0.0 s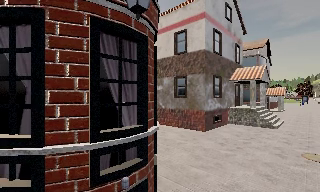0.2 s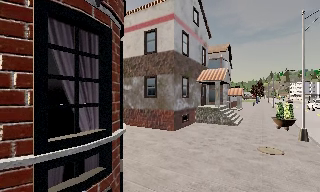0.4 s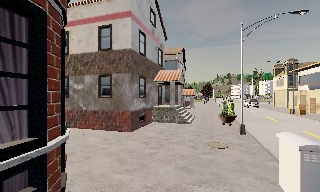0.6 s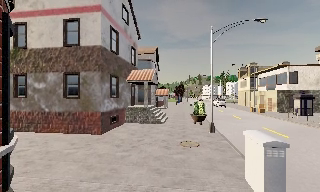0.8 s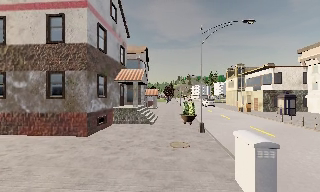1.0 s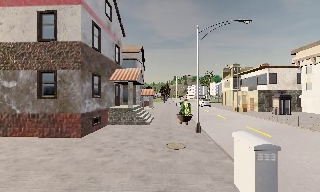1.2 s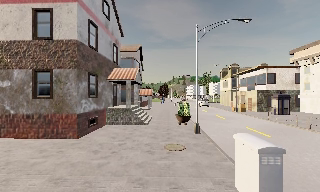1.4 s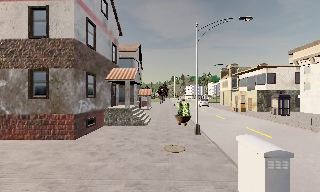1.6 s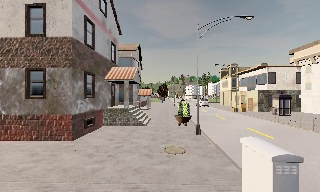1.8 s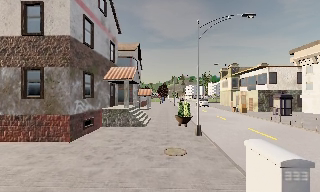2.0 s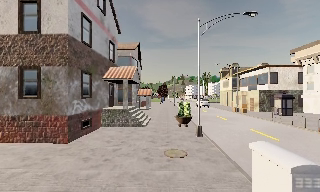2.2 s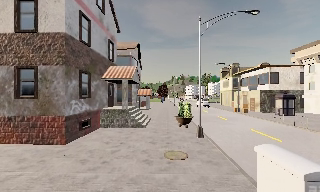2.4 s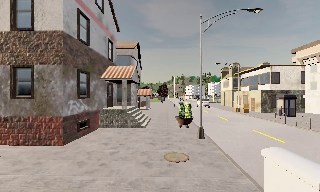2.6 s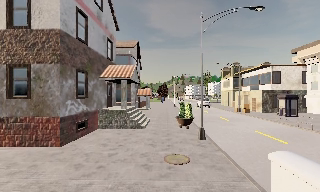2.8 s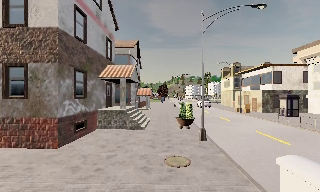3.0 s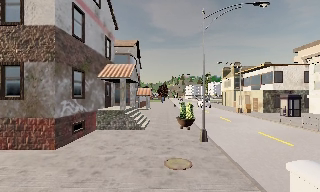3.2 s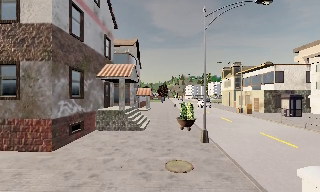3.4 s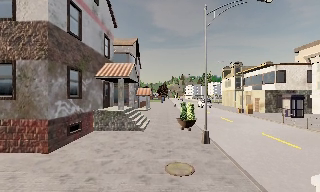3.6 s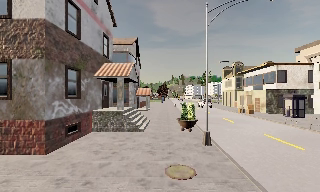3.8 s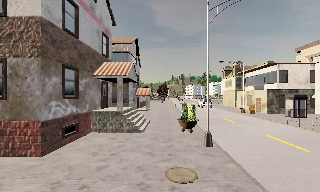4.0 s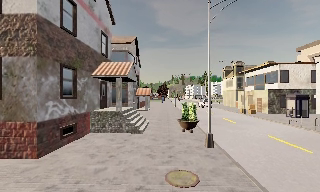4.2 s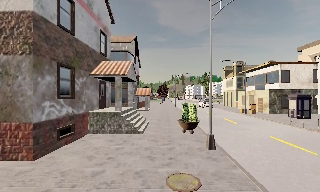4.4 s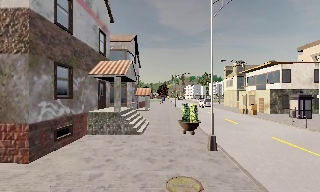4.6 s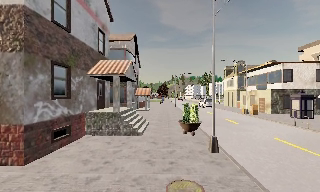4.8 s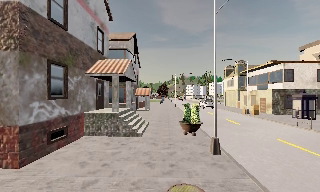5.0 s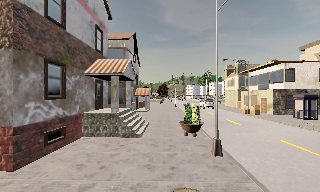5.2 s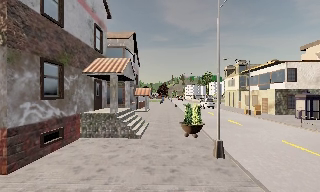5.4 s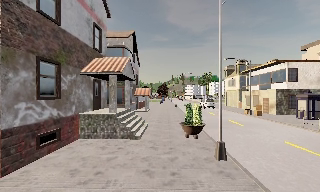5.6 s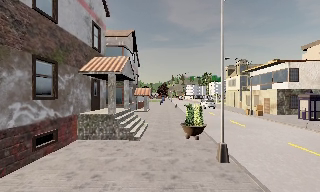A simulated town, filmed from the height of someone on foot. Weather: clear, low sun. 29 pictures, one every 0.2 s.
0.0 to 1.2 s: The camera pans to its right, which is clockwise from overhead, by about 40 degrees. It travels forward, about 1.5 m.
1.2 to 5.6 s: The camera travels forward, about 4.5 m, so what stands in front looms larger.
The film runs forward here.
